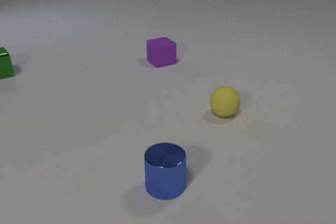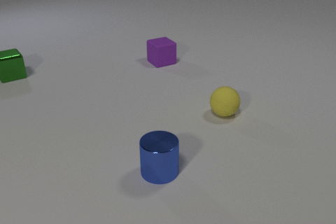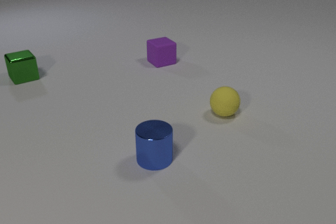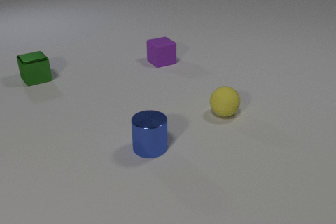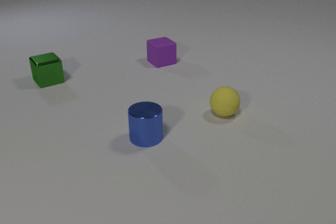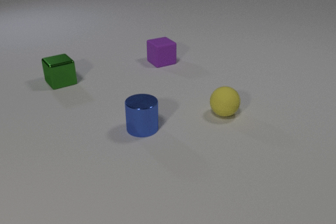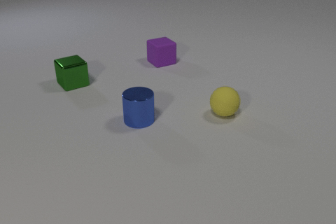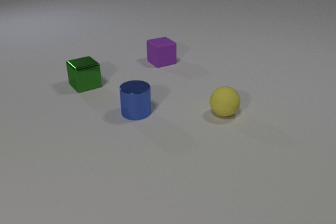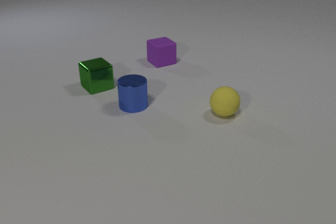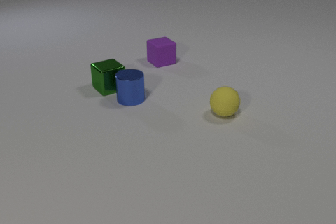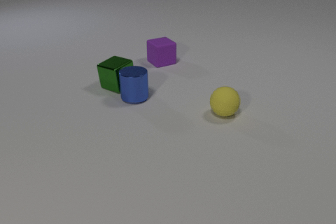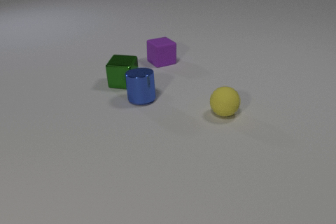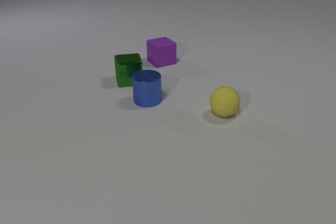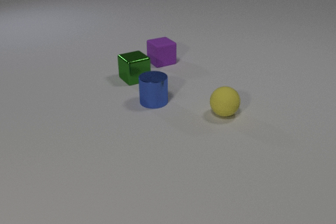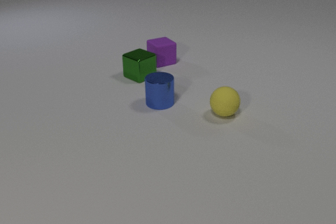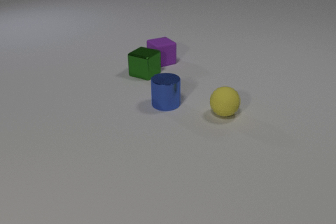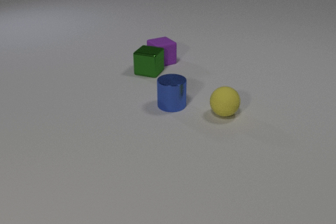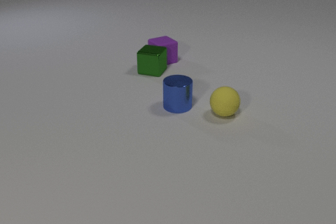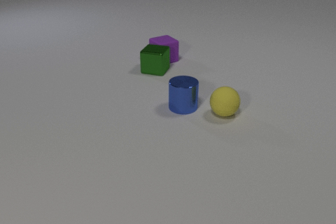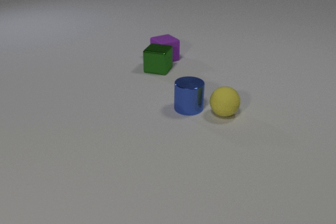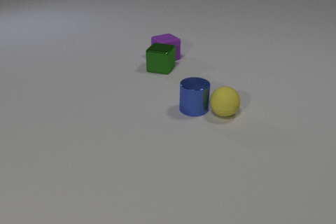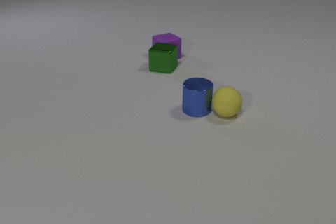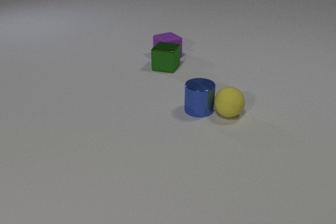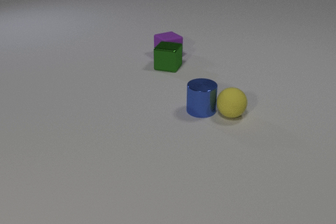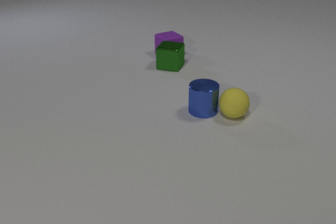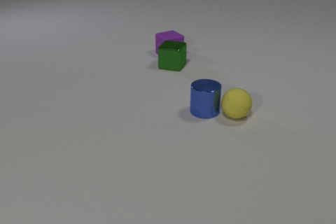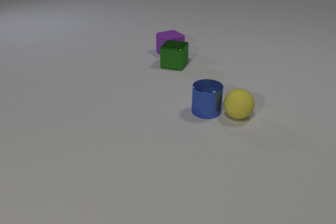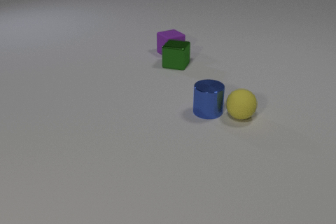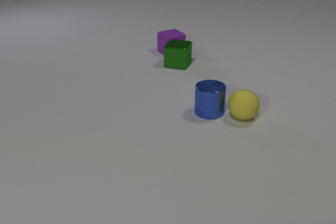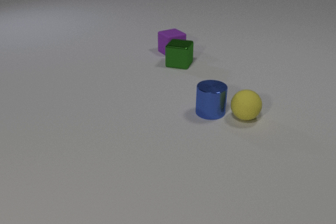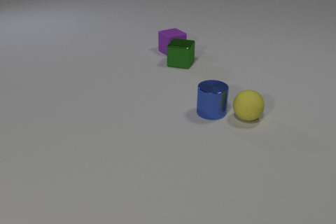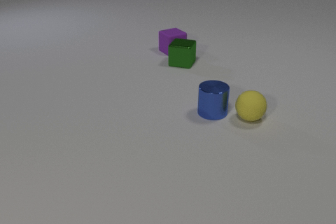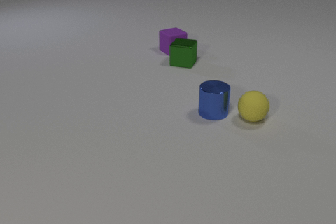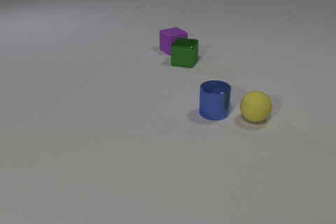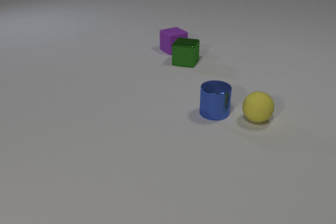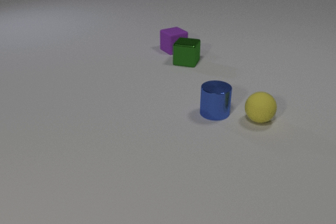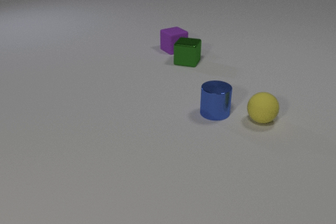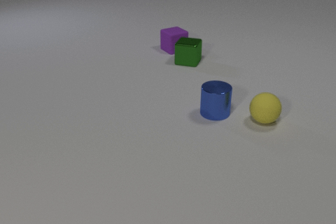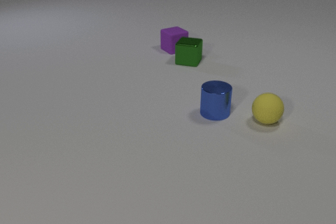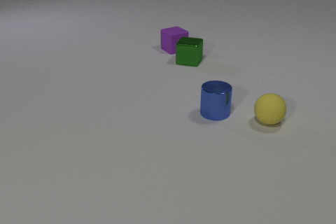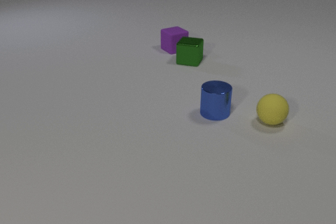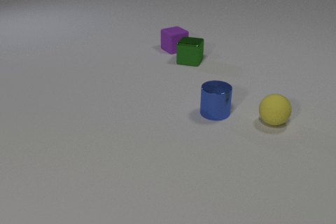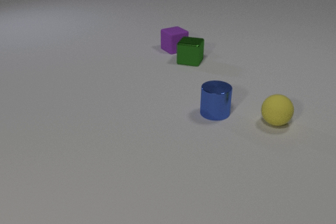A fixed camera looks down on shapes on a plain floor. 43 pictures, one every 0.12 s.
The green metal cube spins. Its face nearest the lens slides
to the right.
The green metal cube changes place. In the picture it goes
to the right.
0.00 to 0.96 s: The green metal cube slides to the right and toward the camera. The blue metal cylinder slides away from the camera.
0.96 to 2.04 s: The green metal cube slides to the right and away from the camera, spins so that its near face slides to the right, counterclockwise seen from above. The blue metal cylinder slides to the right. The green metal cube and the blue metal cylinder collide. The green metal cube and the purple rubber cube collide.
2.04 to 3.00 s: The green metal cube slides to the right and away from the camera. The blue metal cylinder slides to the right. The purple rubber cube slides away from the camera. The yellow rubber sphere rolls to the right. The blue metal cylinder and the yellow rubber sphere collide.
3.00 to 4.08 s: The green metal cube slides to the right and away from the camera. The blue metal cylinder slides to the right. The purple rubber cube slides away from the camera. The yellow rubber sphere rolls to the right.
4.08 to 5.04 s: The green metal cube slides to the right. The yellow rubber sphere rolls to the right.
How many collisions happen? 3.
What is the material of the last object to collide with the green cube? rubber.
What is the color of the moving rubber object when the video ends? yellow.
